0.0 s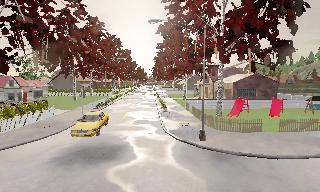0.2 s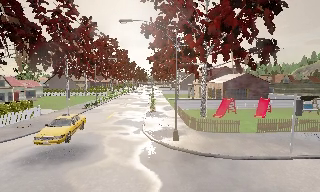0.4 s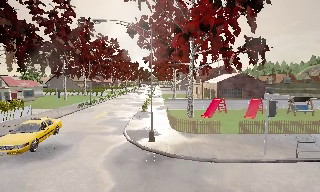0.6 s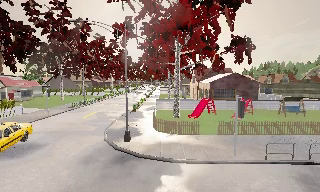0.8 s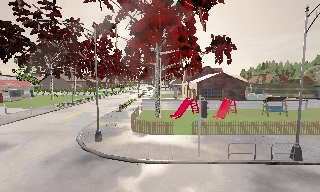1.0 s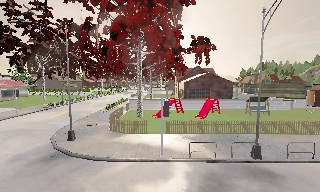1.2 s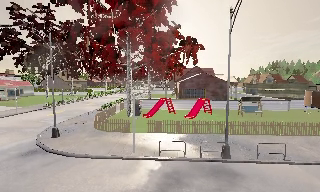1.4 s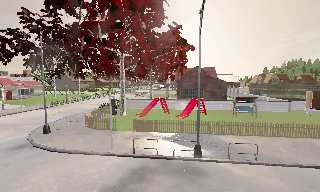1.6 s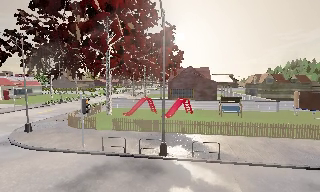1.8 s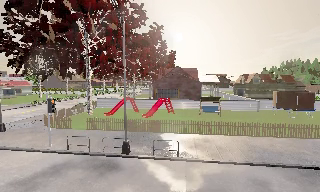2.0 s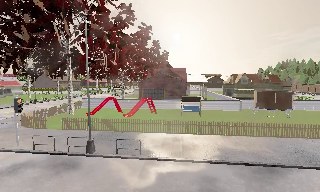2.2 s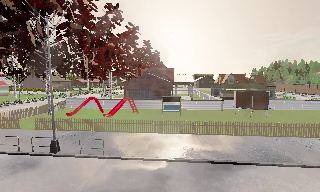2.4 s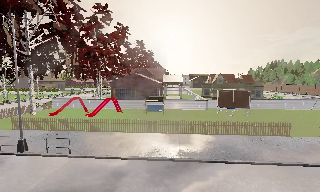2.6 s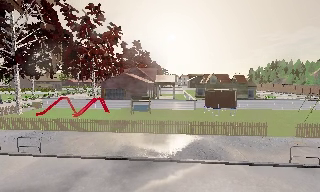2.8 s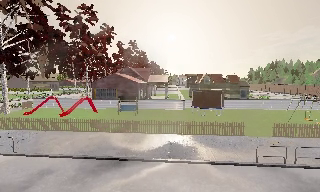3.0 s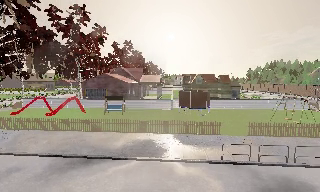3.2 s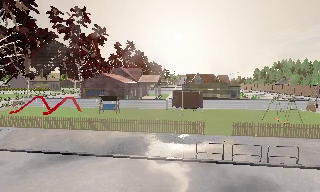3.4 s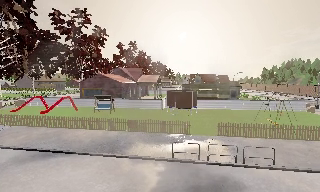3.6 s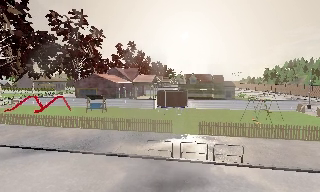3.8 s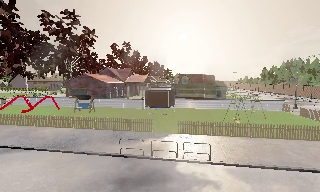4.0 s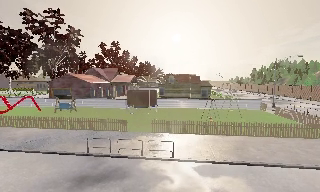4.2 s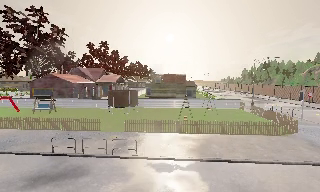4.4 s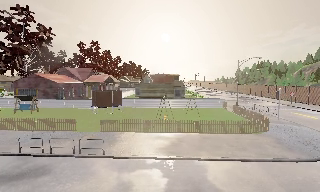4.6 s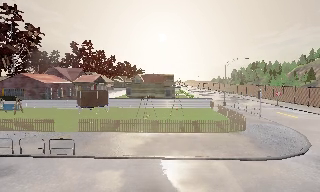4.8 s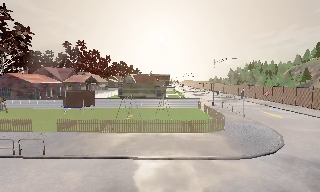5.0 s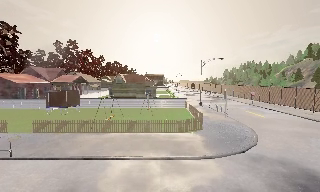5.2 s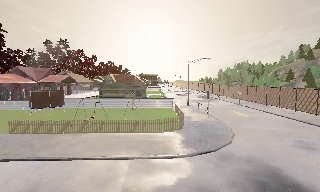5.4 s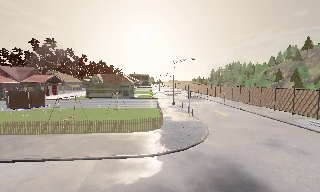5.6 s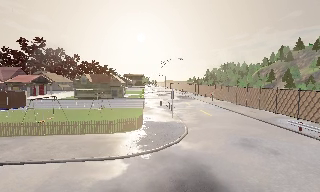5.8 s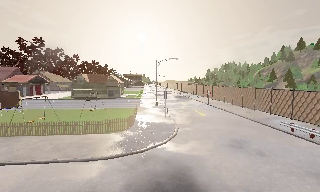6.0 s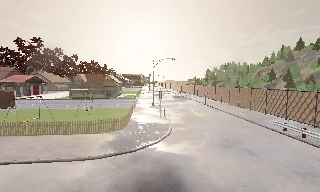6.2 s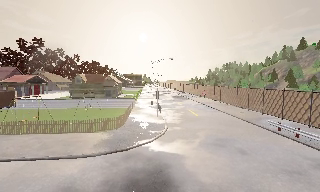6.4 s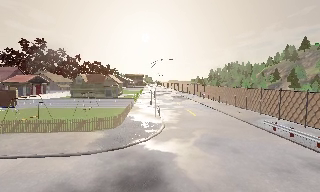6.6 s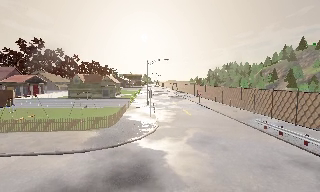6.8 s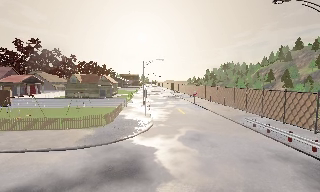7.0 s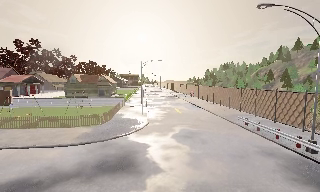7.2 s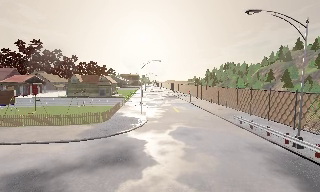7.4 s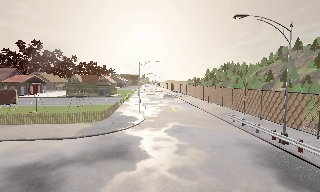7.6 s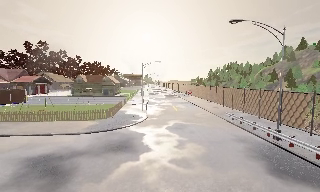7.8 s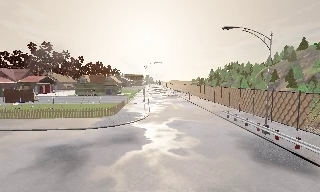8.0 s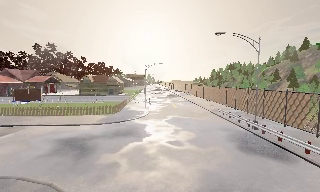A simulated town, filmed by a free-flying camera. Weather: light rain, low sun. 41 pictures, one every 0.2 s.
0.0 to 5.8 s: The camera travels to its right, about 45 m, so close, fixed things drift to the left.
5.8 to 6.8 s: The camera travels to its right and backward, about 2.5 m, so close, fixed things drift to the left.
6.8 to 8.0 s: The camera travels backward, about 5 m, so what stands in front gets smaller. It gains speed.
The film runs forward here.
